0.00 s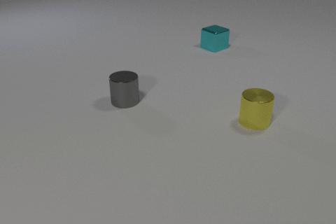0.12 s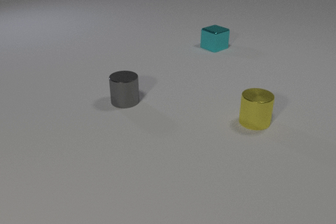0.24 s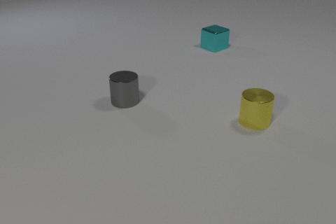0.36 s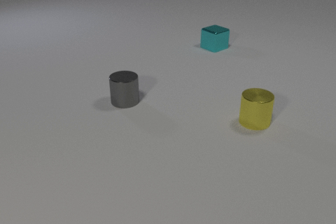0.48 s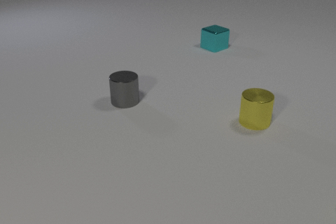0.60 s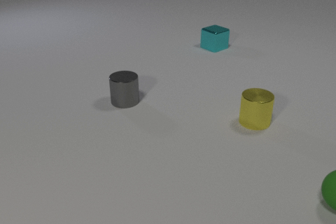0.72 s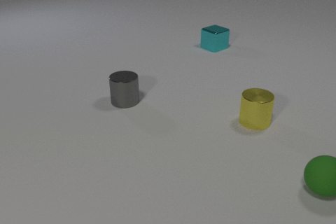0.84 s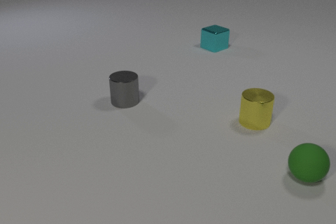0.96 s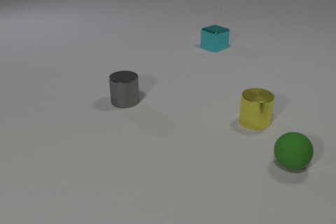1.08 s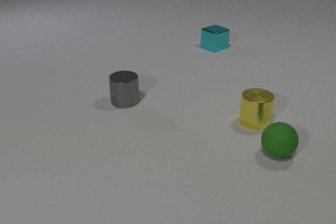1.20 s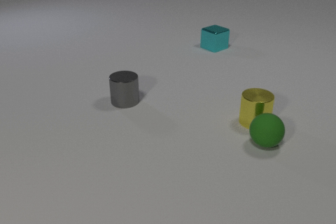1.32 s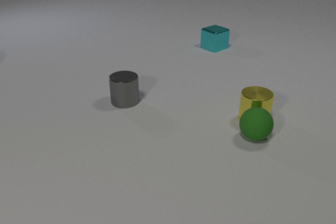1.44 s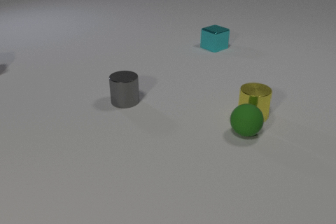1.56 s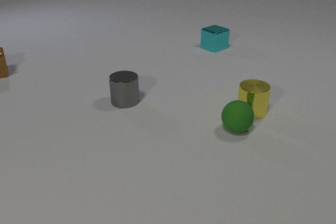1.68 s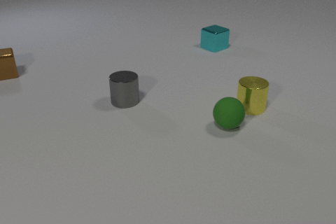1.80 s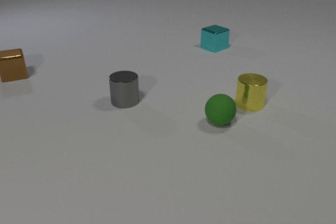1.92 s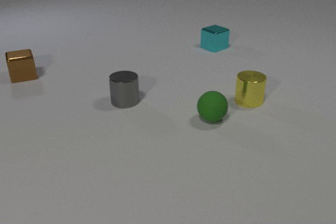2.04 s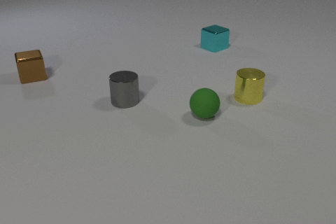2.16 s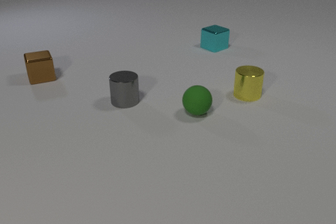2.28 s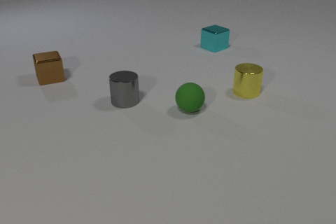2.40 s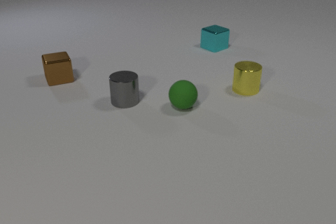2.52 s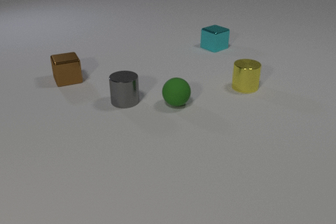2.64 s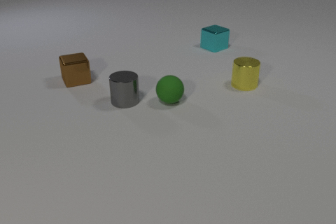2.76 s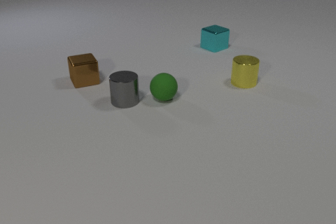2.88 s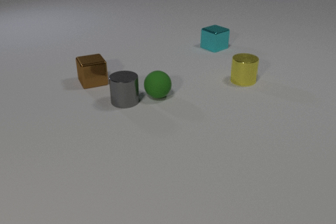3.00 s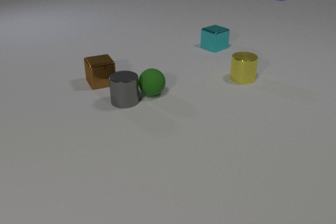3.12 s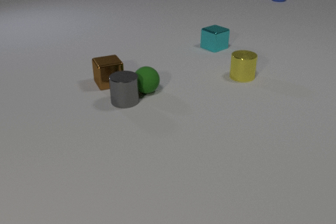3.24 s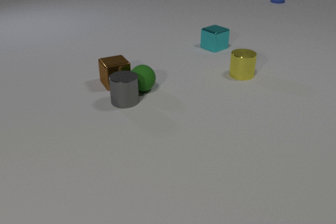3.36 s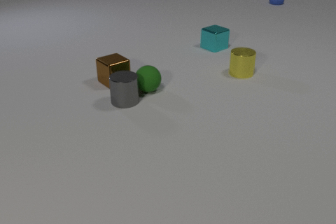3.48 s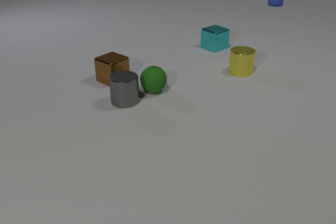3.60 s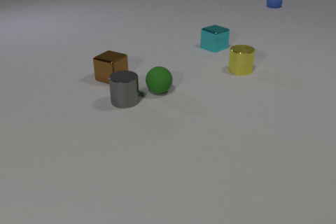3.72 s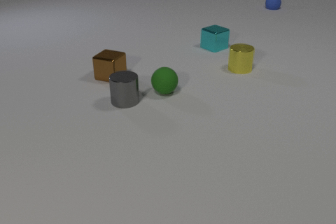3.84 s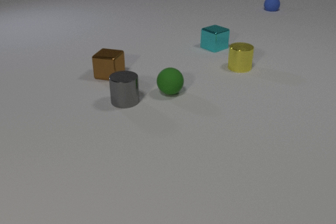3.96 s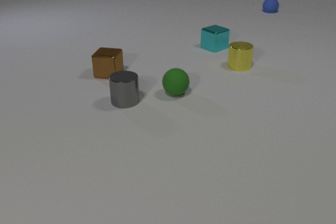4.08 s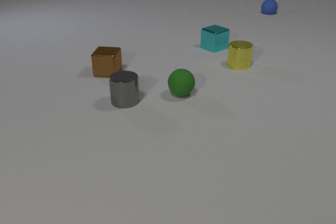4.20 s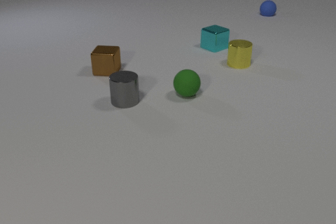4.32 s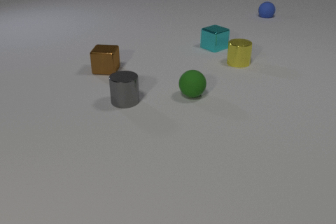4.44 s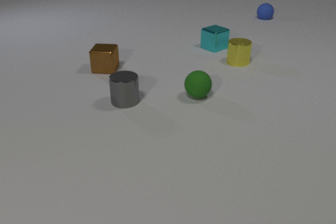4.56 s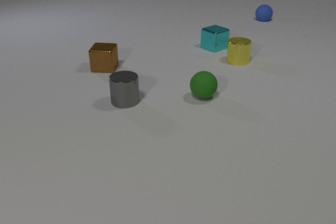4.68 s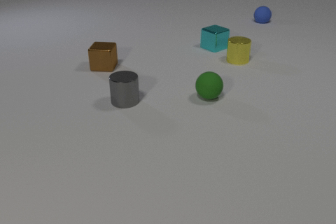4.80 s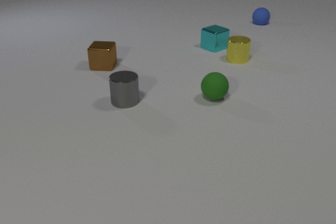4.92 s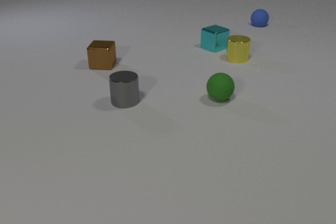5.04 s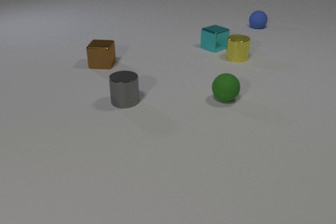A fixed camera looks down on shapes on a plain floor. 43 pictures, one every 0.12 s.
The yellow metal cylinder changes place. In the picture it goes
away from the camera.
The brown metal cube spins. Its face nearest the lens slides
to the right.
0.00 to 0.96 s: The green rubber sphere comes in at the right edge, rolls to the left and away from the camera.
0.96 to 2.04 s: The green rubber sphere rolls to the left and away from the camera. The yellow metal cylinder slides away from the camera. The brown metal cube comes in at the left edge, slides to the right and toward the camera. The green rubber sphere and the yellow metal cylinder collide.
2.04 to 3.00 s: The green rubber sphere rolls to the left and away from the camera. The yellow metal cylinder slides away from the camera. The blue rubber sphere comes in at the top edge, rolls toward the camera. The brown metal cube slides to the right and toward the camera.
3.00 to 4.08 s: The green rubber sphere rolls to the right. The yellow metal cylinder slides away from the camera. The blue rubber sphere rolls toward the camera. The brown metal cube slides away from the camera, spins counterclockwise seen from above by about 60 degrees, its near face sliding to the right. The green rubber sphere and the brown metal cube collide.
4.08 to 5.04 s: The green rubber sphere rolls to the right. The yellow metal cylinder slides away from the camera. The blue rubber sphere rolls toward the camera. The brown metal cube slides away from the camera.
What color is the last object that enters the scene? blue.
What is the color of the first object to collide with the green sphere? yellow.
How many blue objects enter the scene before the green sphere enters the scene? 0.
